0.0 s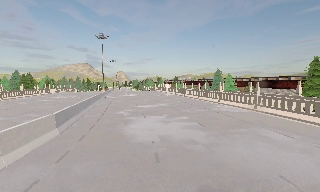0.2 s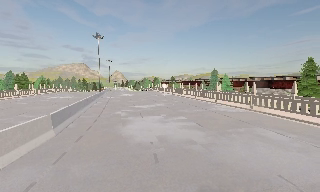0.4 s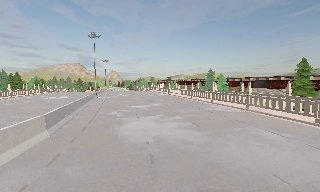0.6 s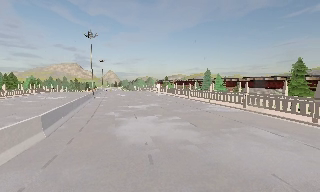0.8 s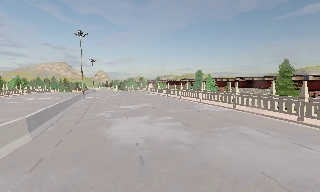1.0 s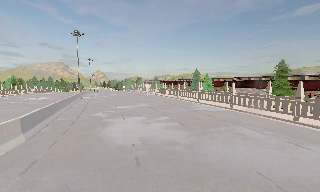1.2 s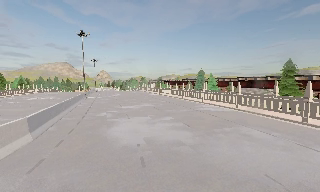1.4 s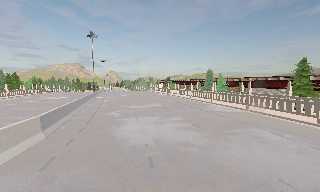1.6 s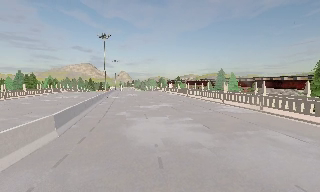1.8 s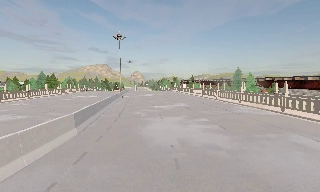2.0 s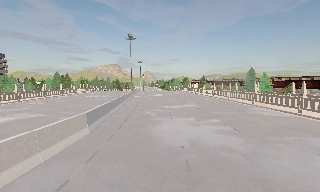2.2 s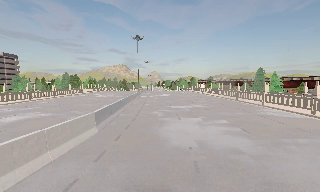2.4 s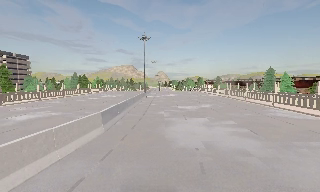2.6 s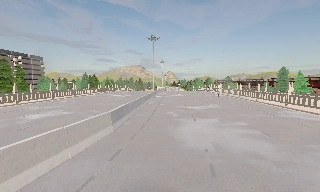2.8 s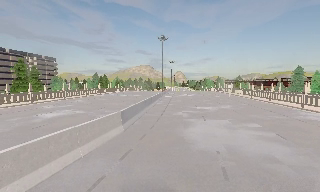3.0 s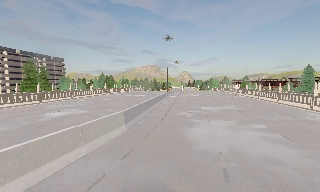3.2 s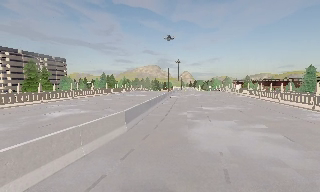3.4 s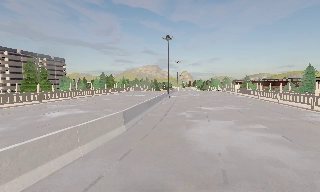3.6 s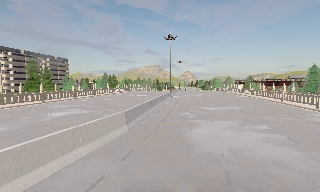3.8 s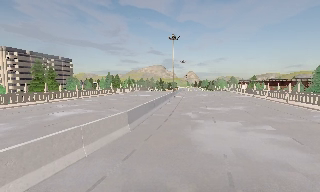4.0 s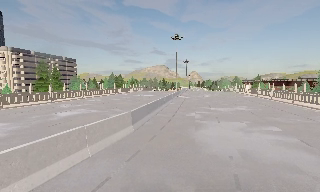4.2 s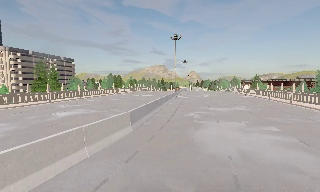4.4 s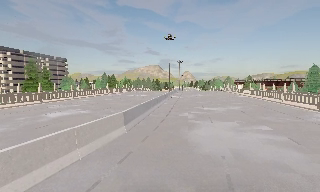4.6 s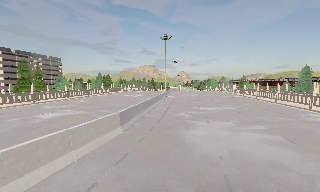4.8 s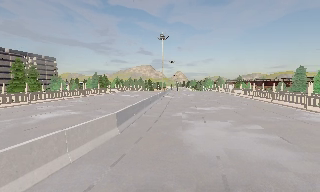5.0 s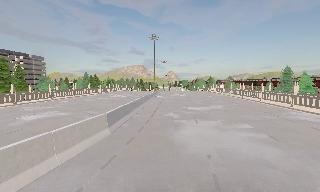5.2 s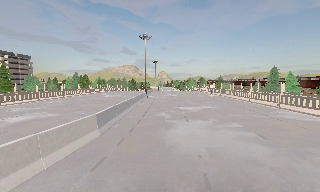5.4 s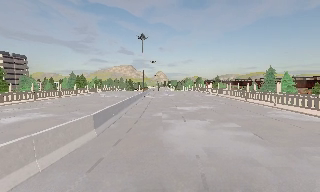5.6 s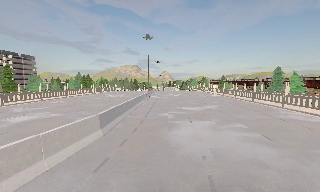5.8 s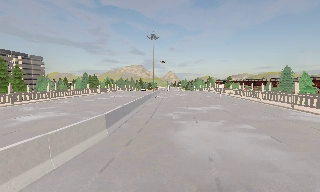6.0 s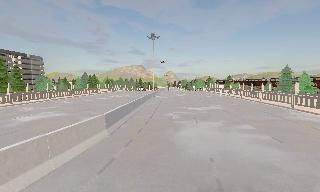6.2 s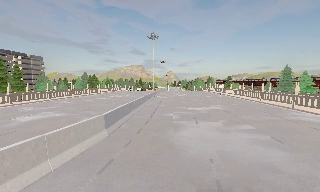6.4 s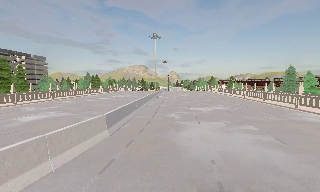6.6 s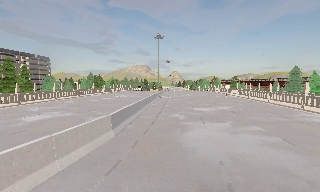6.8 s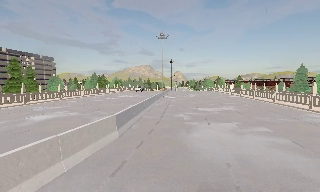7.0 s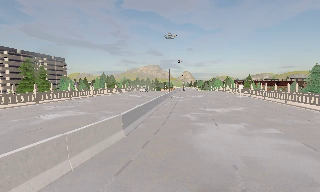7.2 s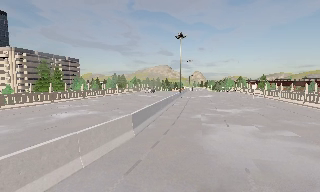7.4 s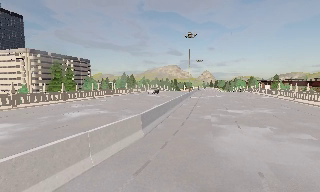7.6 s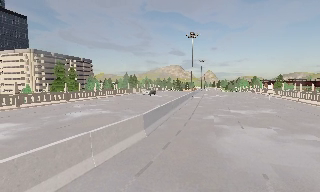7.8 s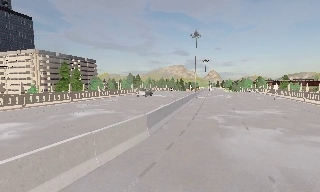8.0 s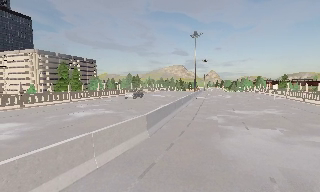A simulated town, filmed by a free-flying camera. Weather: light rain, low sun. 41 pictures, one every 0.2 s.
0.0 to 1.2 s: The camera shifts only a little, or ends up much as it began.
1.2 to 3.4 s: The camera swings to its left by about 30 degrees, and the scene slides to the right.
3.4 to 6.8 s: The camera travels forward, about 1 m, so what stands in front looms larger.
6.8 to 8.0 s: The camera swings to its left by about 10 degrees, and the scene slides to the right.
The film runs forward here.
